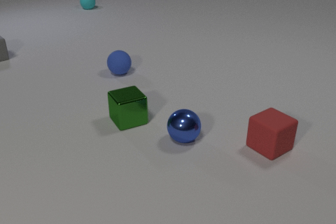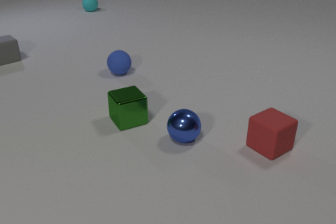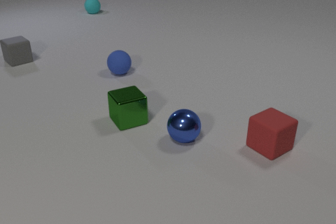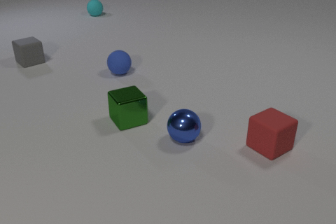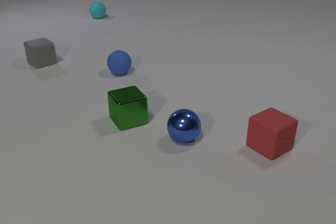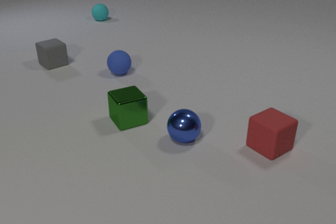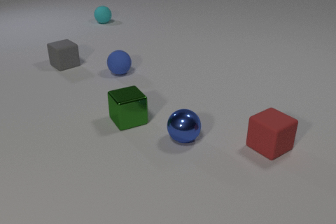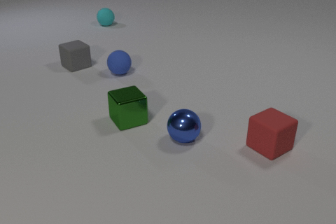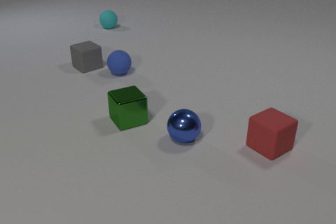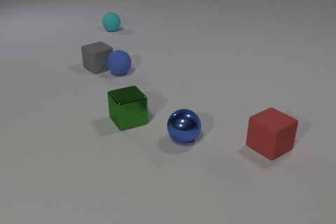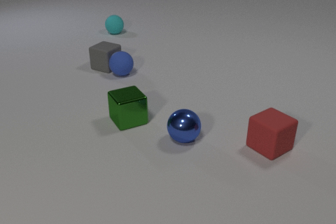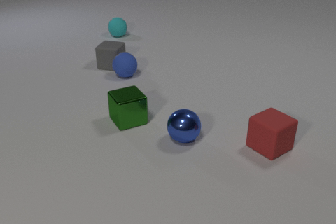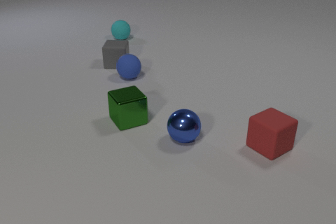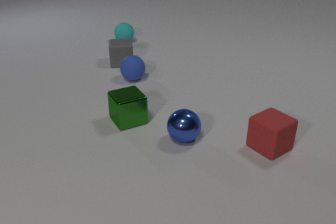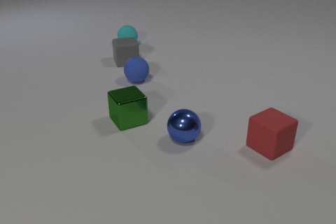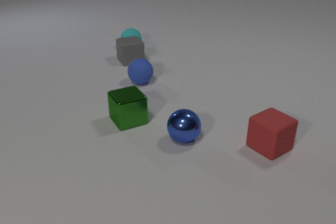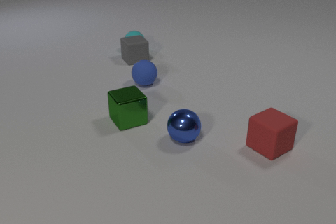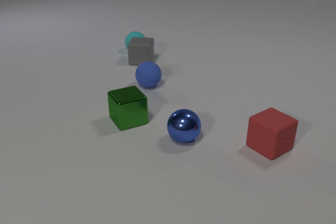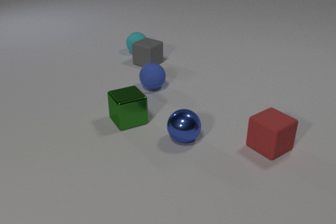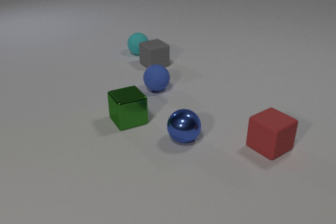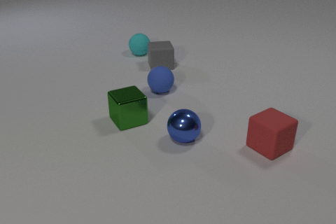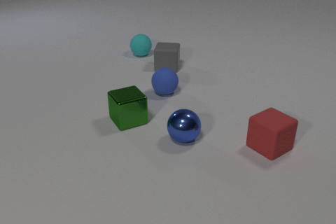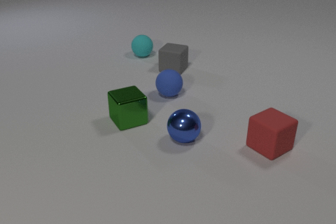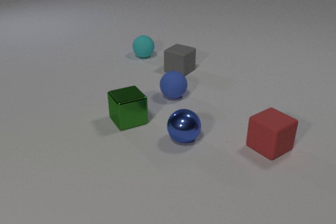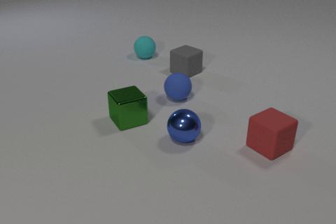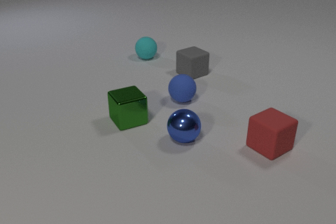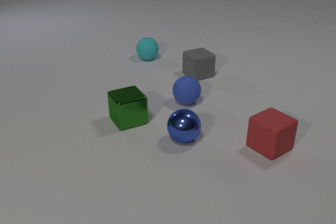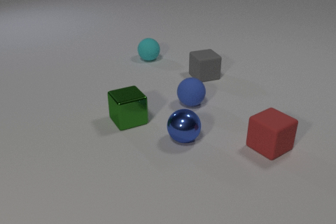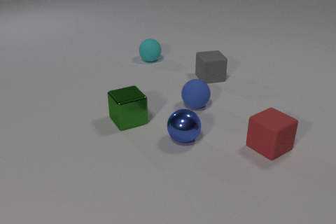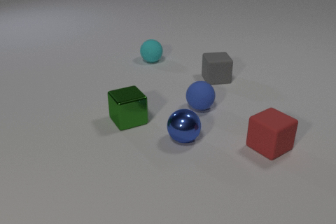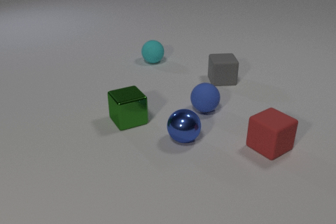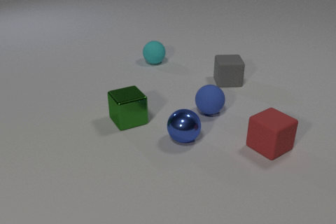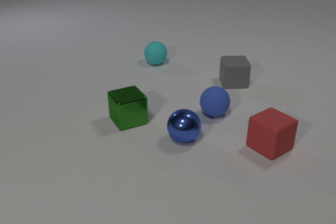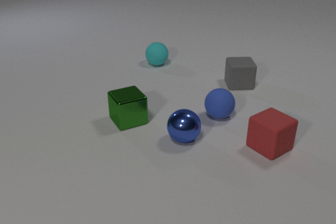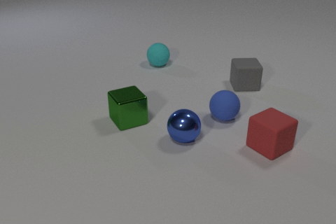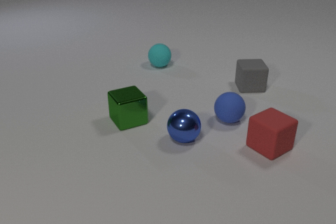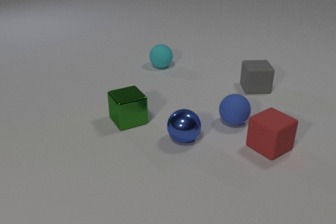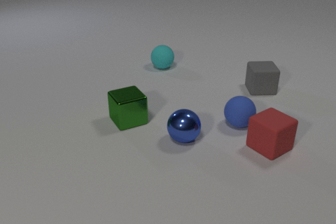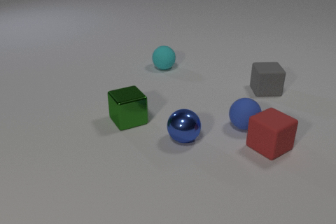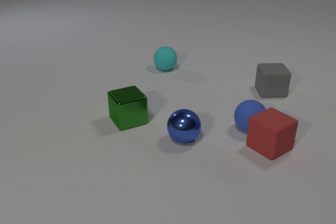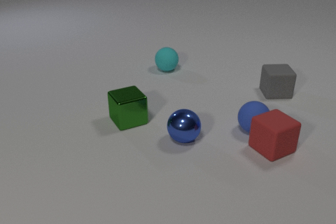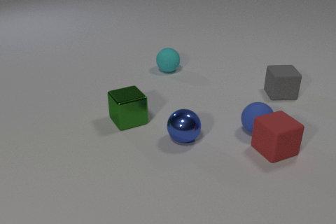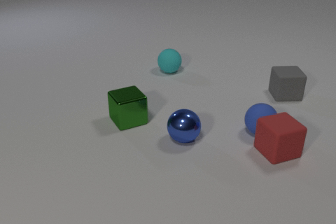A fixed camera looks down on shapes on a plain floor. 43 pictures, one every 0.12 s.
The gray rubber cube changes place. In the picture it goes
to the right.
The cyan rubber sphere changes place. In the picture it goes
toward the camera.
0.00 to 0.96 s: The gray rubber cube slides to the right and toward the camera. The cyan rubber sphere rolls toward the camera.
0.96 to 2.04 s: The gray rubber cube slides to the right, spins counterclockwise seen from above by about 45 degrees, its near face sliding to the right. The blue rubber sphere rolls toward the camera and to the right. The cyan rubber sphere rolls toward the camera. The gray rubber cube and the blue rubber sphere collide. The gray rubber cube and the cyan rubber sphere collide.
2.04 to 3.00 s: The gray rubber cube slides to the right and toward the camera, spins so that its near face slides to the left, clockwise seen from above. The blue rubber sphere rolls to the right and toward the camera. The cyan rubber sphere rolls toward the camera and to the right.
3.00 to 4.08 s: The gray rubber cube slides to the right and toward the camera, spins clockwise seen from above by about 30 degrees, its near face sliding to the left. The blue rubber sphere rolls to the right and toward the camera. The cyan rubber sphere rolls toward the camera and to the right.
4.08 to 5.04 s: The gray rubber cube slides to the right. The blue rubber sphere rolls to the right and toward the camera. The cyan rubber sphere rolls toward the camera and to the right. The red rubber cube slides to the right. The blue rubber sphere and the red rubber cube collide.
How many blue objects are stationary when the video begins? 2.
Are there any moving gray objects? yes.
Are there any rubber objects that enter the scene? no.
